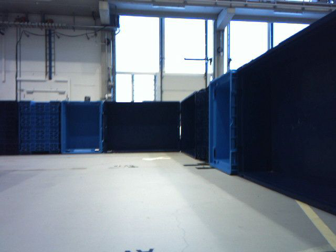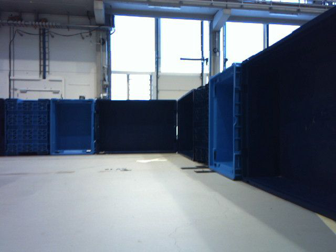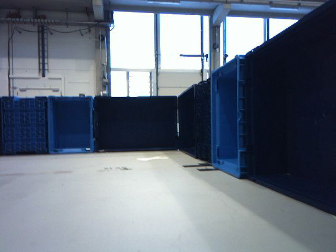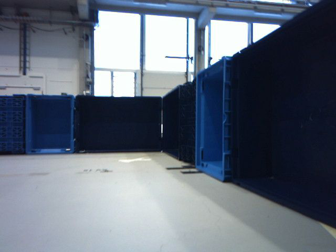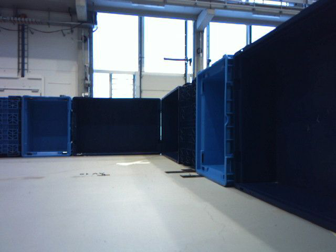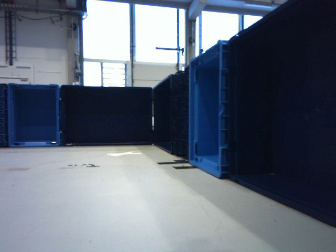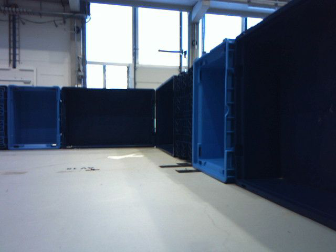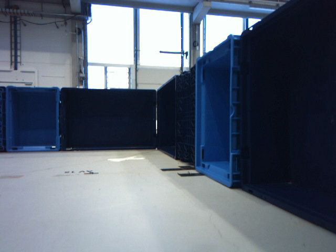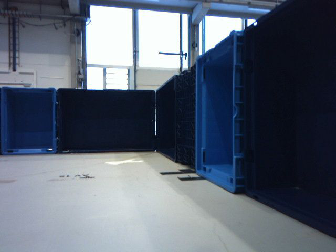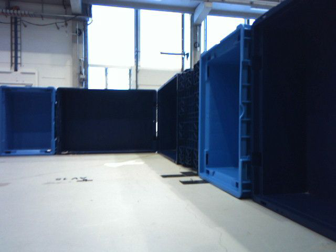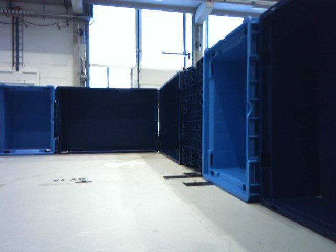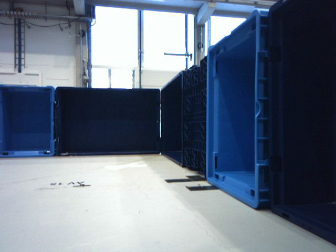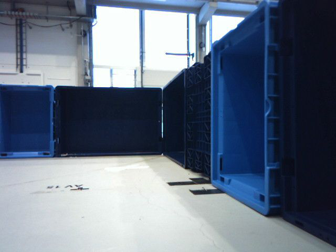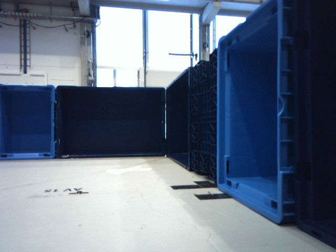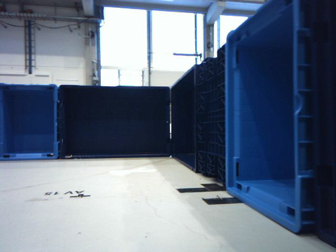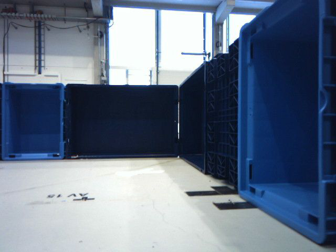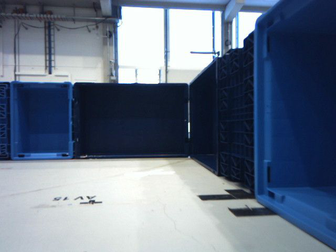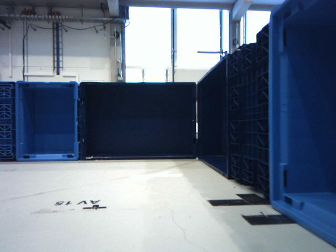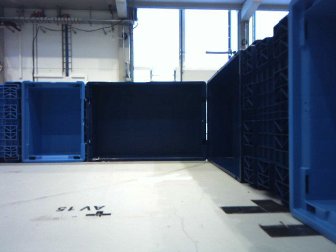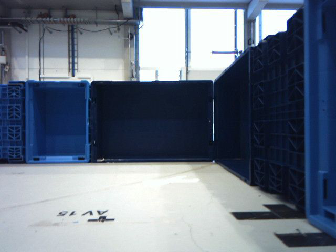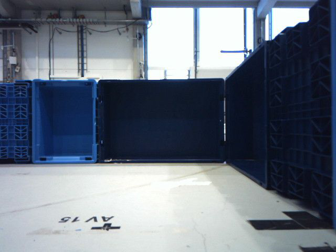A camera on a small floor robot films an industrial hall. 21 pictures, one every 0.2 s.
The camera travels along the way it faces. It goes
forward.
0.0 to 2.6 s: The camera travels forward, about 0.5 m, so what stands in front looms larger.
2.6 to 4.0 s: The camera pans to its left, which is counterclockwise from overhead, by about 10 degrees. It travels forward, about 0.3 m, so what stands in front looms larger.
The film runs forward here.
